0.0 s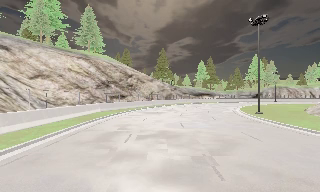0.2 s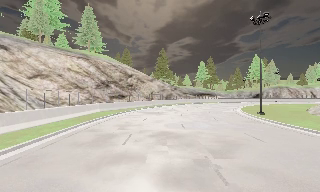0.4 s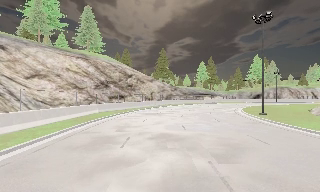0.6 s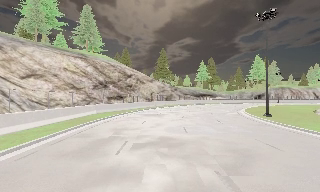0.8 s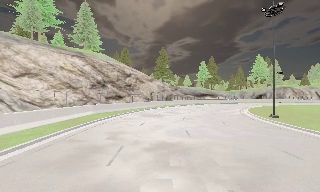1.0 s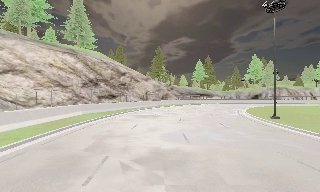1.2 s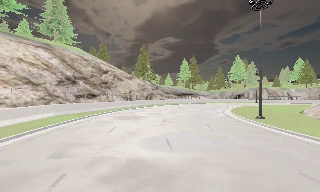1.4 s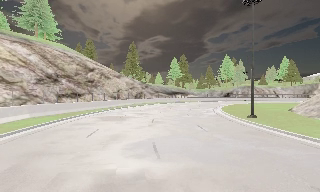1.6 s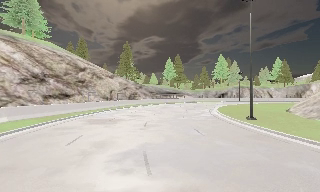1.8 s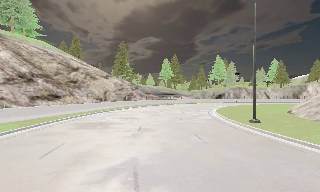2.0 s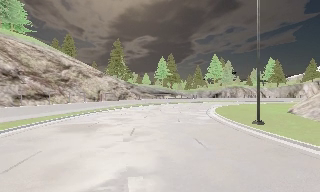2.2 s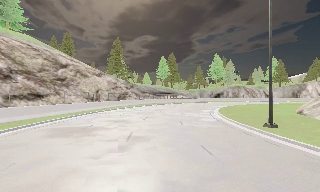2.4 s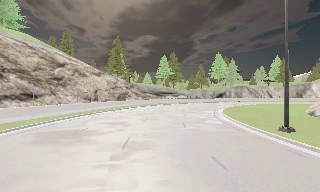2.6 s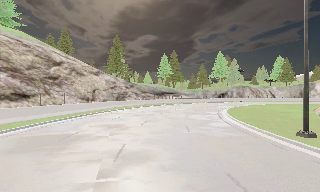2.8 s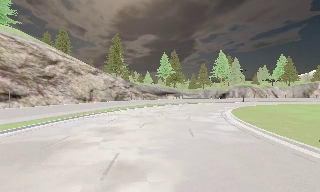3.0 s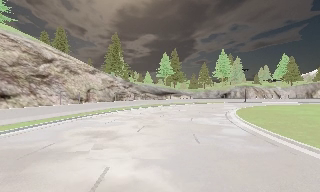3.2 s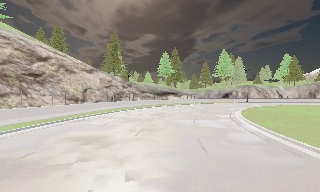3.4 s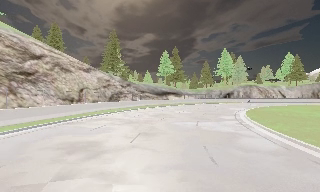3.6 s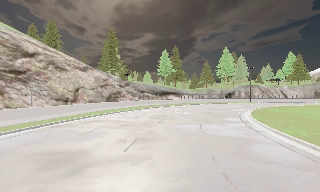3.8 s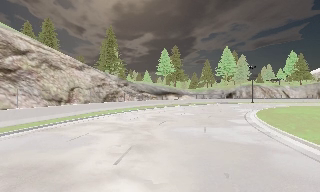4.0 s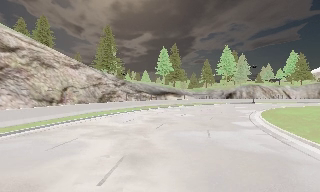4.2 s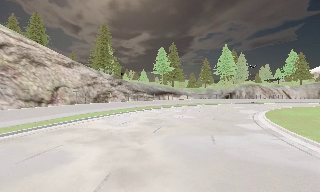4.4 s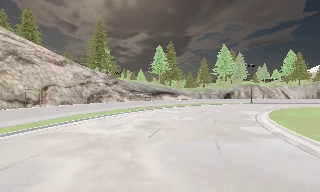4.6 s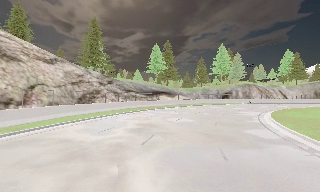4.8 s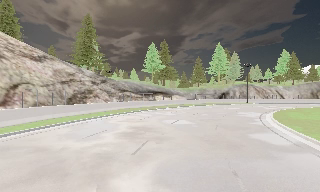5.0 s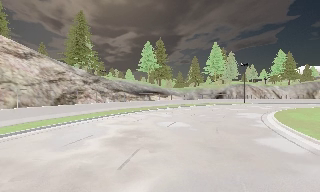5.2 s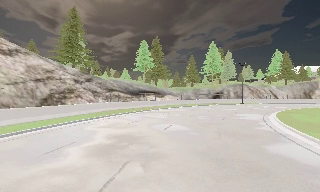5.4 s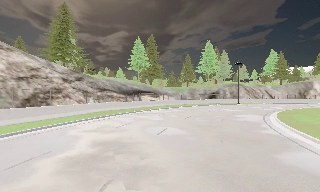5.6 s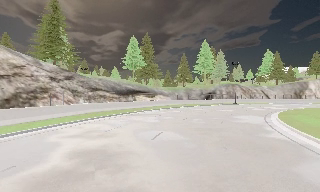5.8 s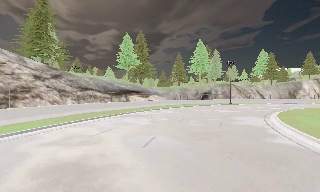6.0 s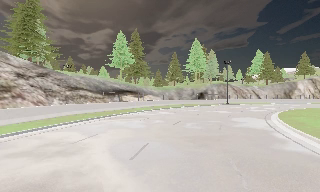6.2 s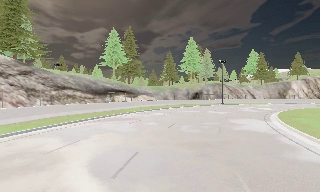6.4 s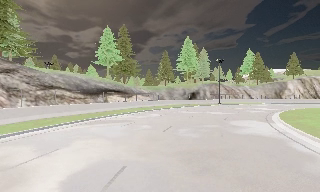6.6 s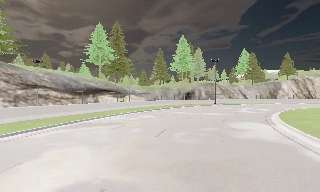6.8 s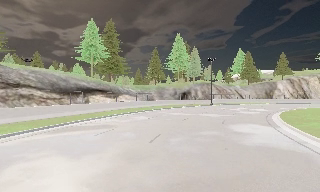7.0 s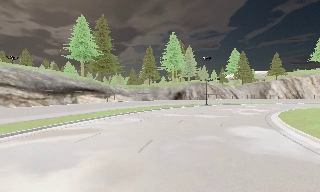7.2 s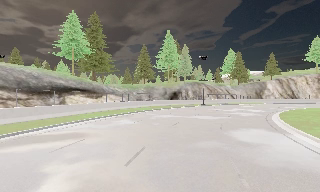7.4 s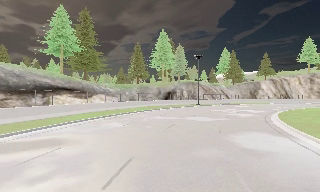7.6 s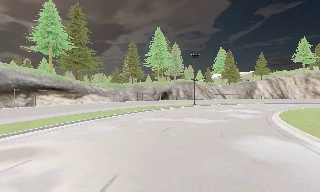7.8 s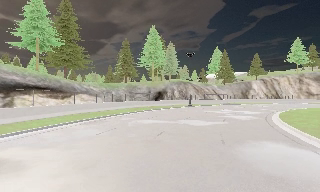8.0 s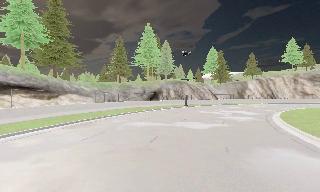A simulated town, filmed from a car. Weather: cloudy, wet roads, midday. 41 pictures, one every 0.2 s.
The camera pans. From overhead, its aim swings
clockwise.
The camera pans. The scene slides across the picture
to the left.
0.0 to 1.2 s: The camera travels forward, about 5 m, so what stands in front looms larger. It gains speed.
1.2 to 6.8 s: The scene slides to the left, as the camera pans about 25 degrees to its right. It travels forward, about 35 m, so what stands in front looms larger.
6.8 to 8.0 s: The camera swings to its right by about 10 degrees, and the scene slides to the left. It travels forward, about 8 m, so what stands in front looms larger.
The film runs forward here.
